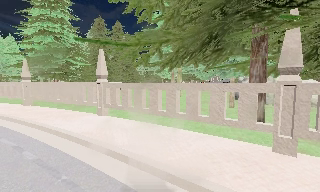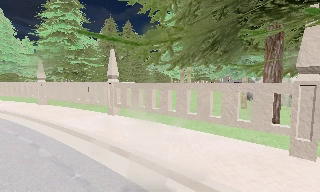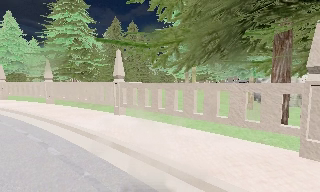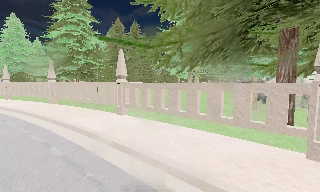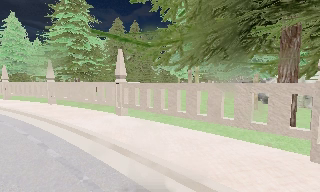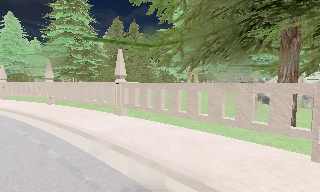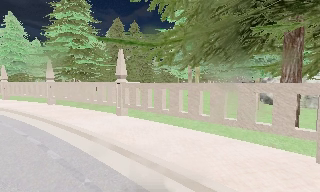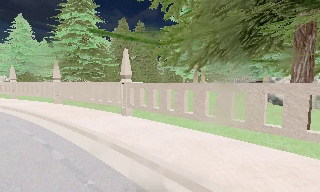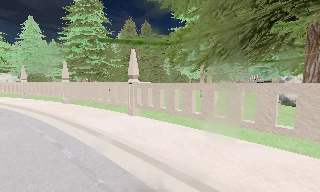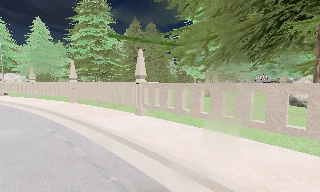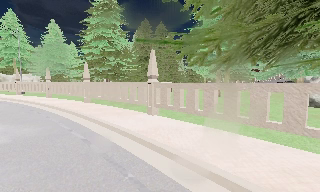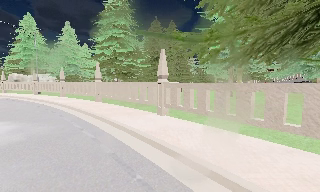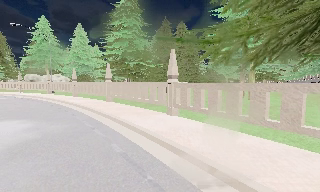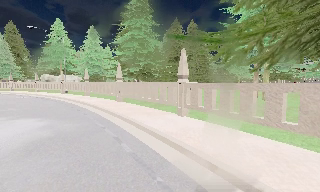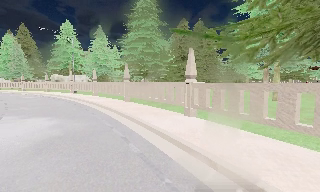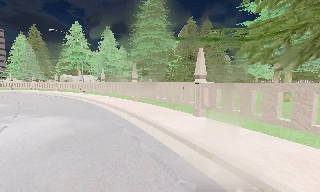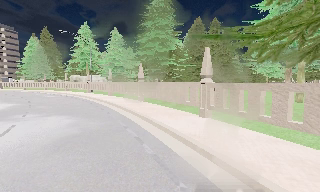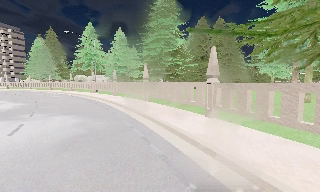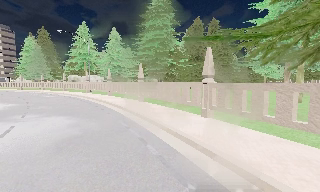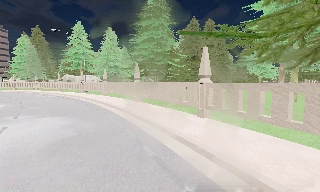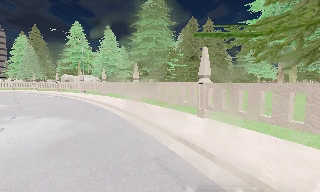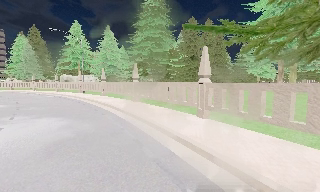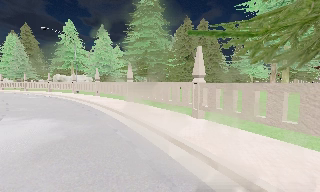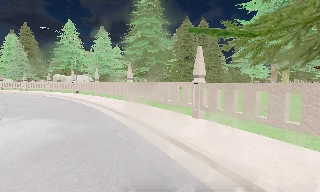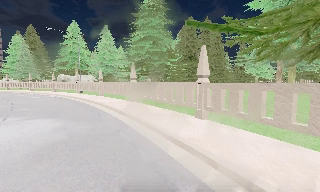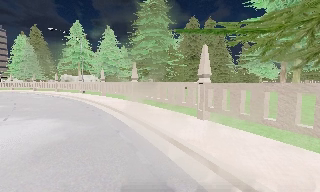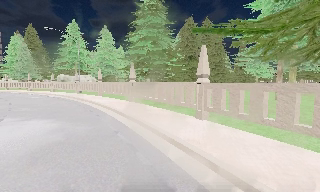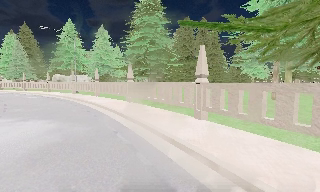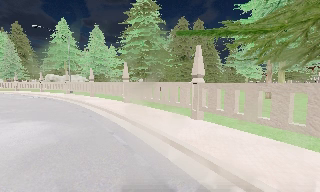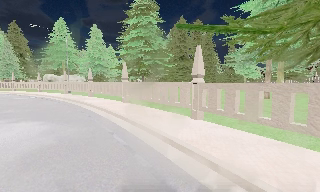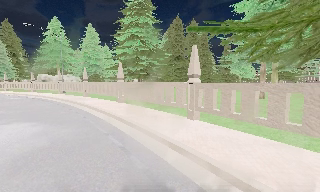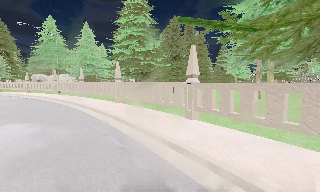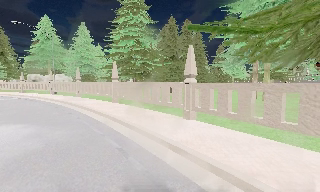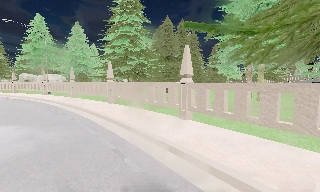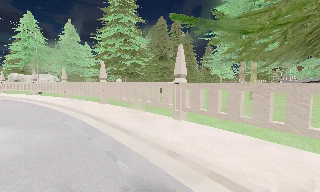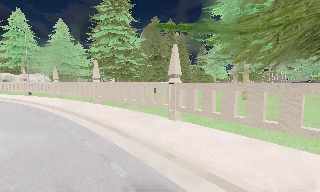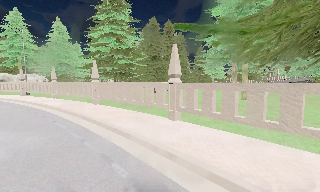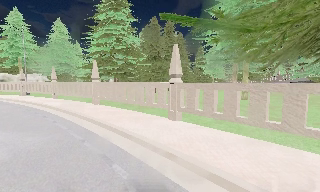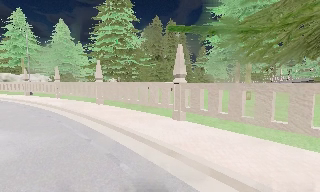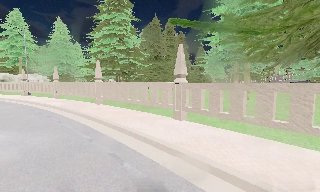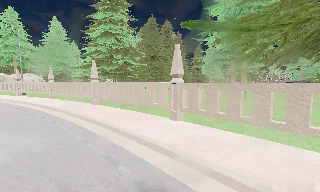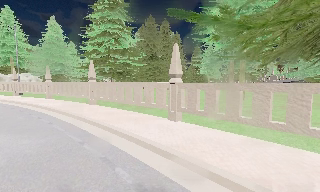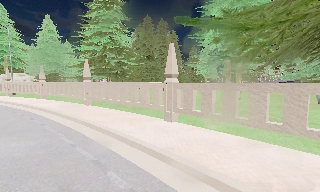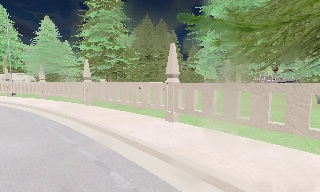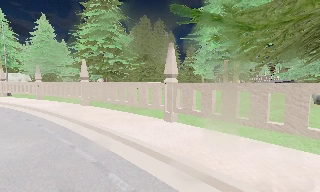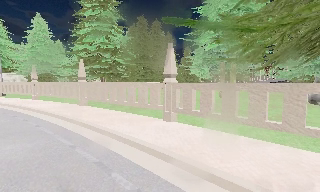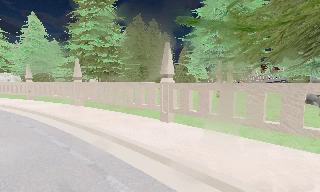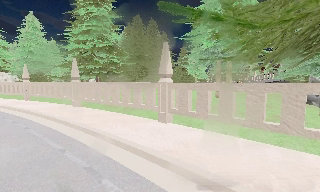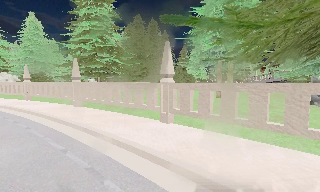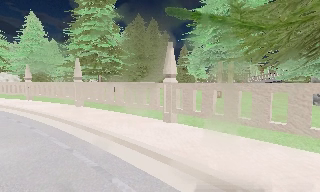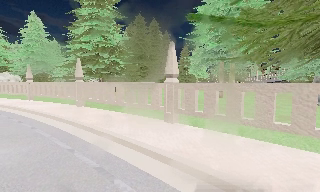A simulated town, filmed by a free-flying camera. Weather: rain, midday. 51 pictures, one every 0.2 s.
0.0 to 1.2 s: The camera shifts only a little, or ends up much as it began.
1.2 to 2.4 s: The scene slides to the right, as the camera pans about 15 degrees to its left.
2.4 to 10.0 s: The camera pans to its right, which is clockwise from overhead, by about 10 degrees. It travels forward and to its left, about 1.5 m, so what stands in front looms larger.
The film runs forward here.
